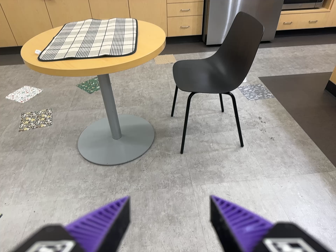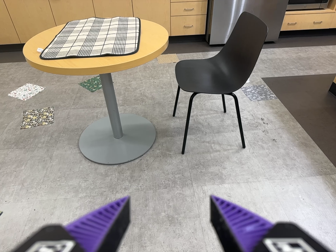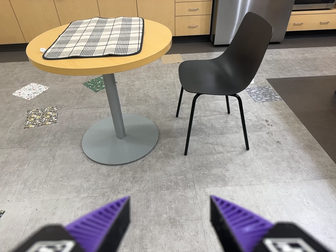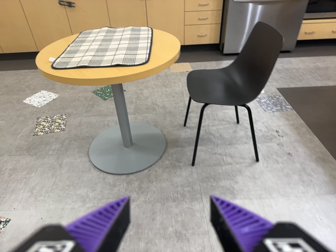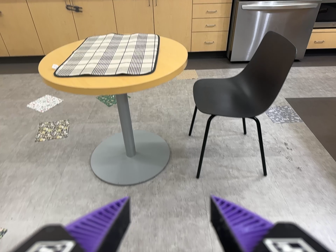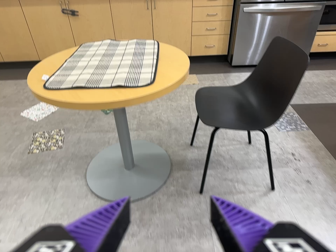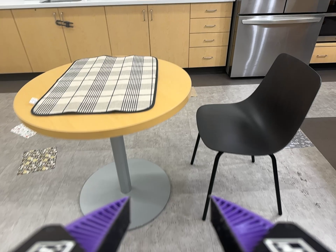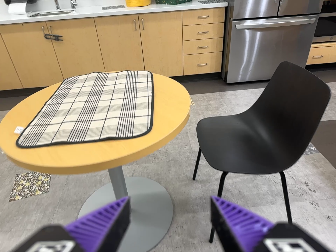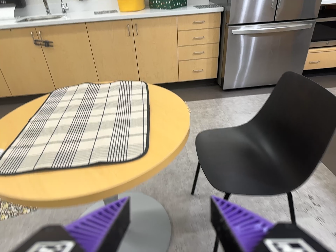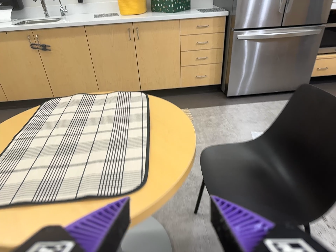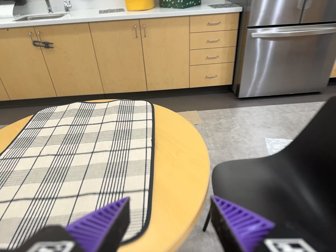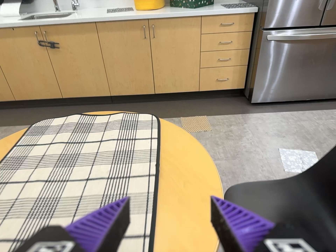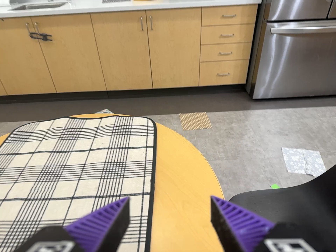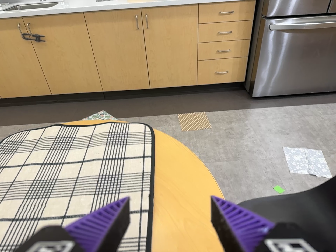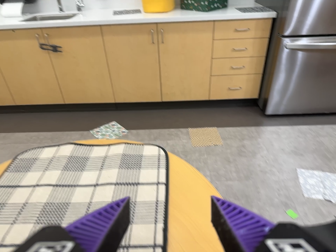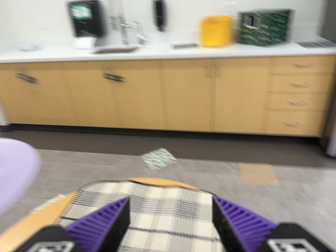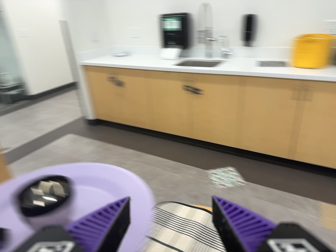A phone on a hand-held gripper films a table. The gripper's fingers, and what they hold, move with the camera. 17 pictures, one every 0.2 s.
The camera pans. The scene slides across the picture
to the right.
0.0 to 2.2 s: The camera travels forward and toward the top of its view, about 90 cm, so what stands in front looms larger.
2.2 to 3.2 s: The camera swings to its left by about 30 degrees, and the scene slides to the right. It travels toward the top of its view, forward and to its left, about 32 cm, so close, fixed things drift downward. It rolls about its line of sight by about 15 degrees, and the scene rotates clockwise.
The film runs forward here.
